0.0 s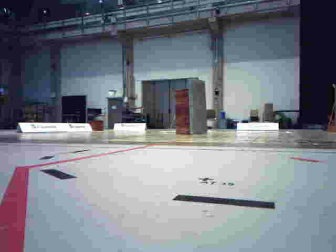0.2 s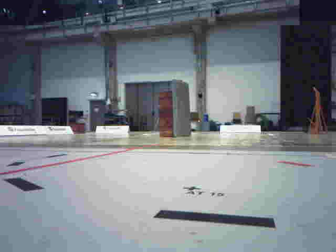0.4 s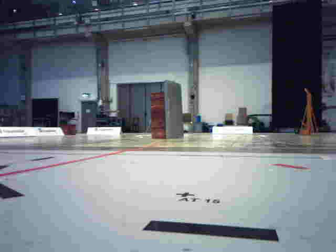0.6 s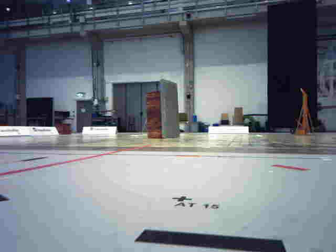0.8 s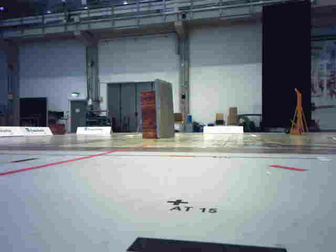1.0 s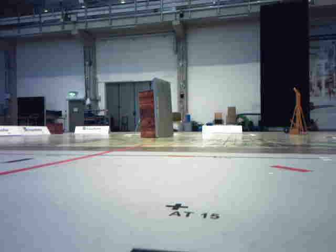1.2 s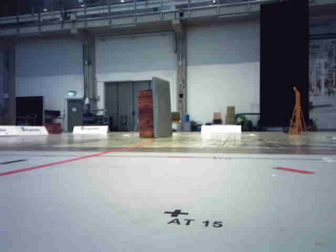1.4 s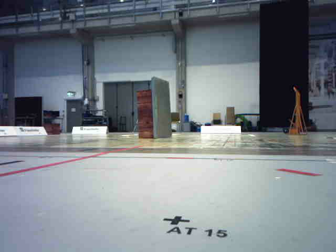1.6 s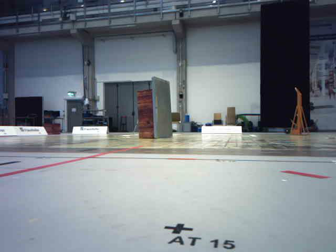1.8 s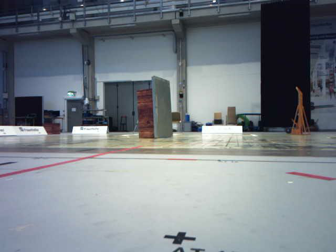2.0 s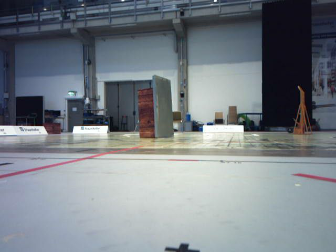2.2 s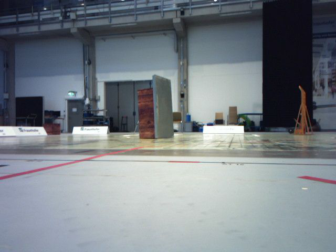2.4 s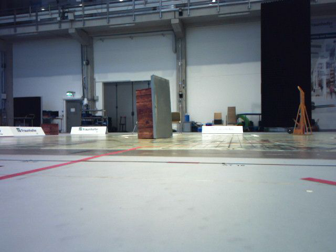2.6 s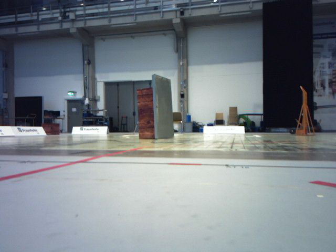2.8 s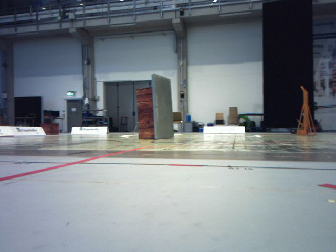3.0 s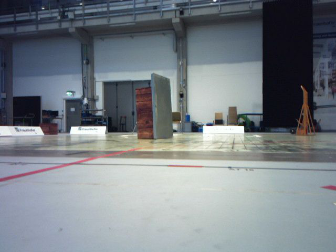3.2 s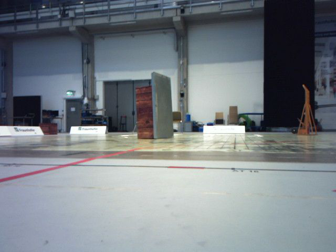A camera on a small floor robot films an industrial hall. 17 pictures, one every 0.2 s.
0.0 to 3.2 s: The camera travels forward, about 0.7 m, so what stands in front looms larger.
The film runs forward here.
